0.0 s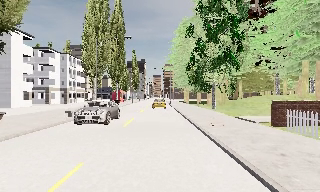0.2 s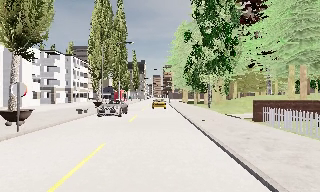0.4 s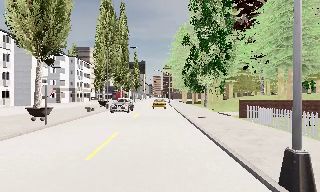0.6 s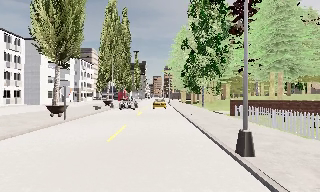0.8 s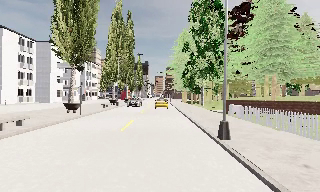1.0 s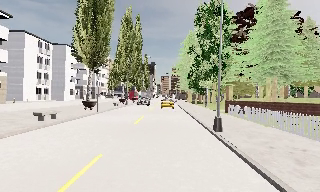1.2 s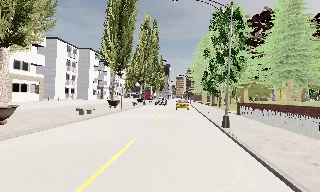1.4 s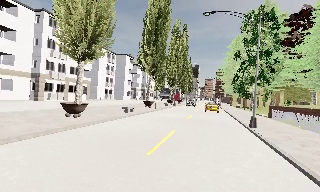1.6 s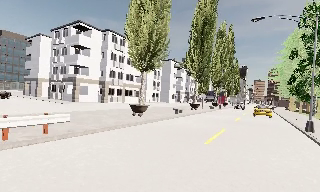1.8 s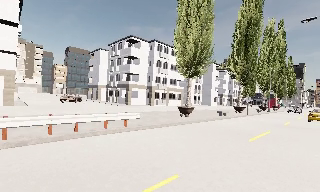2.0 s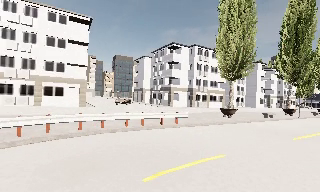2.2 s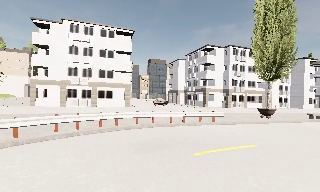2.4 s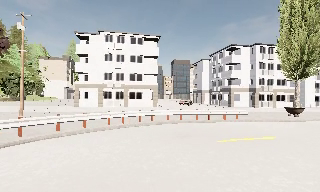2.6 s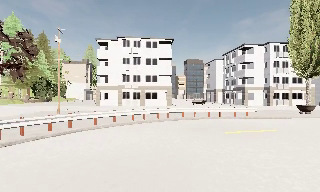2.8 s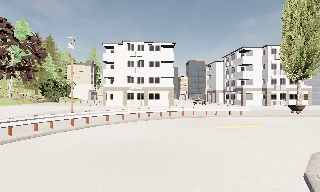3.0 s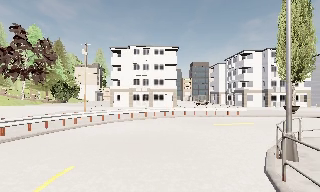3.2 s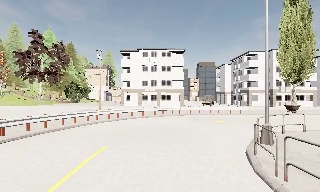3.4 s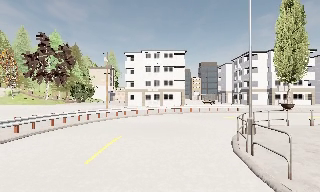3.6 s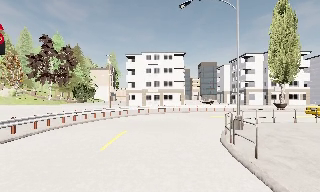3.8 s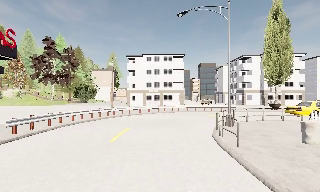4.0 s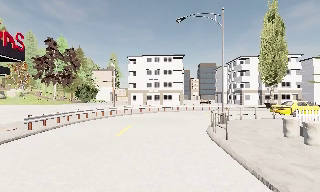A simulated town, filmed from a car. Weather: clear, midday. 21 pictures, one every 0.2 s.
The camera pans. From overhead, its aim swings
counterclockwise.
The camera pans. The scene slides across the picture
to the right.
0.0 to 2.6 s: The camera pans to its left, which is counterclockwise from overhead, by about 85 degrees. It travels backward, about 25 m.
2.6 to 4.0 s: The camera travels backward, about 9 m, so what stands in front gets smaller. It loses speed.
The film runs backward here.
